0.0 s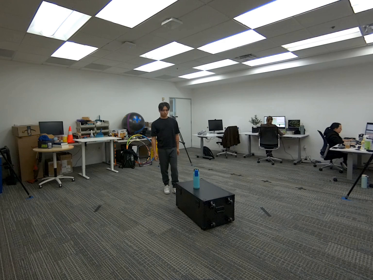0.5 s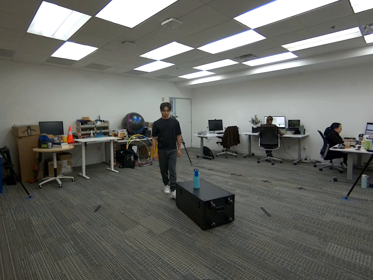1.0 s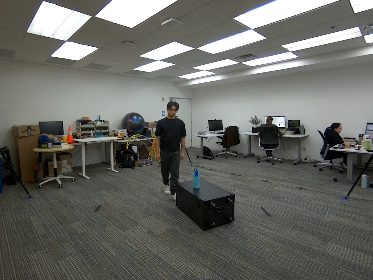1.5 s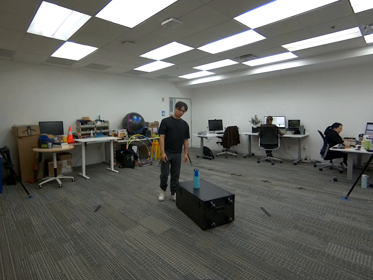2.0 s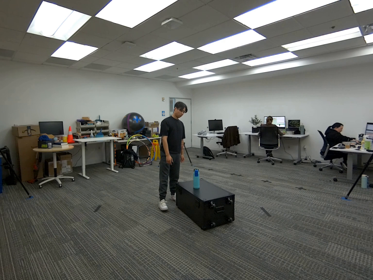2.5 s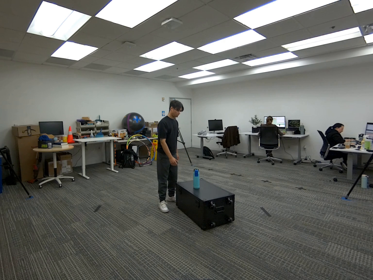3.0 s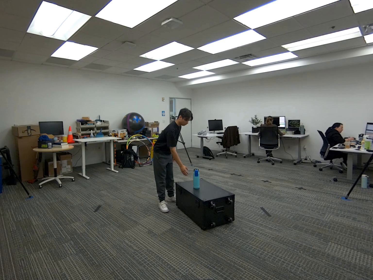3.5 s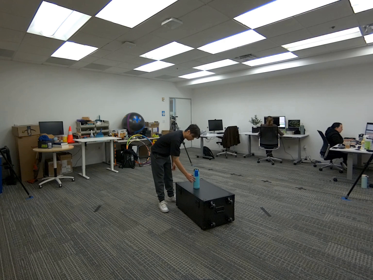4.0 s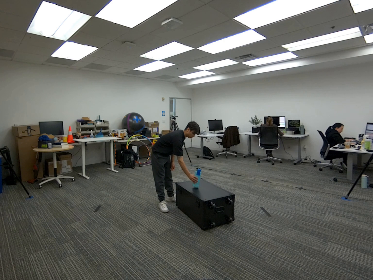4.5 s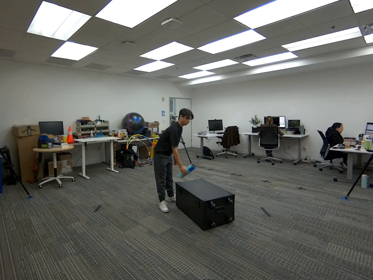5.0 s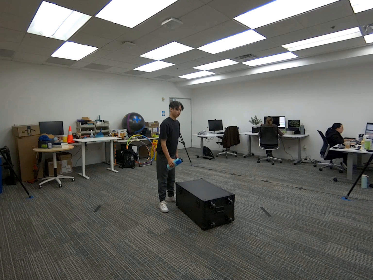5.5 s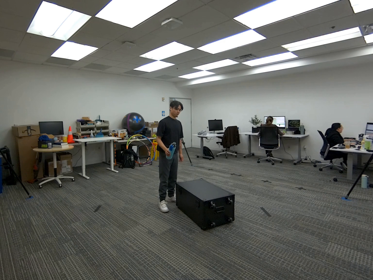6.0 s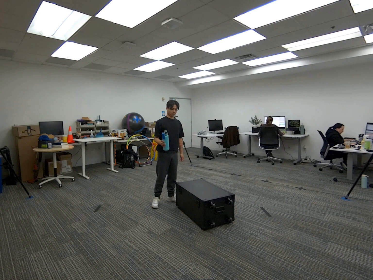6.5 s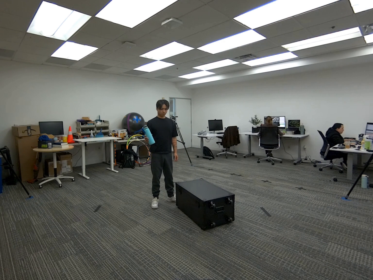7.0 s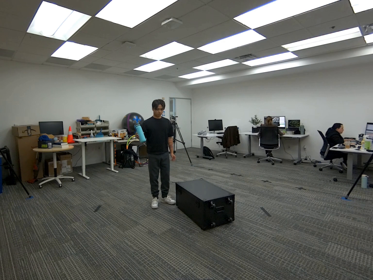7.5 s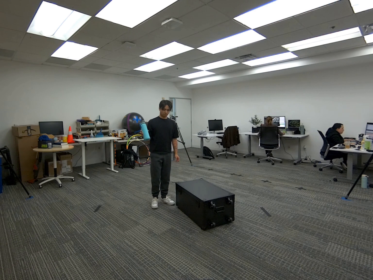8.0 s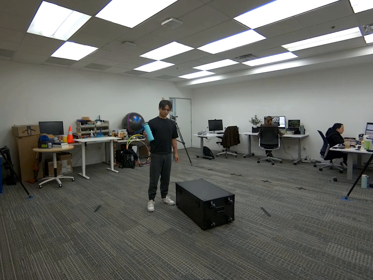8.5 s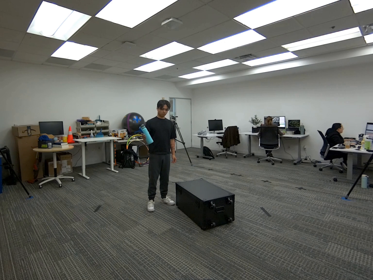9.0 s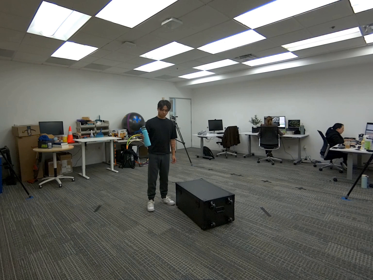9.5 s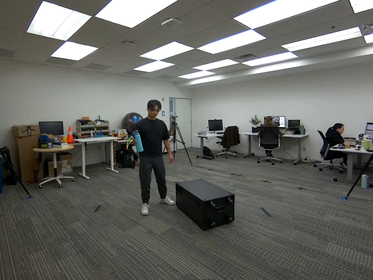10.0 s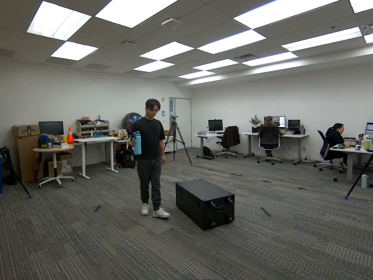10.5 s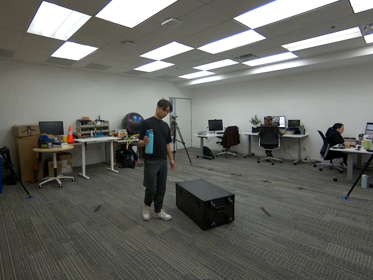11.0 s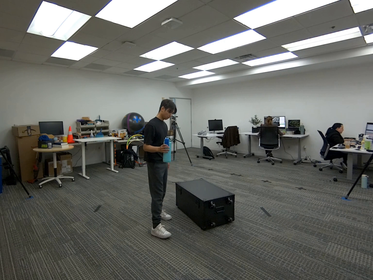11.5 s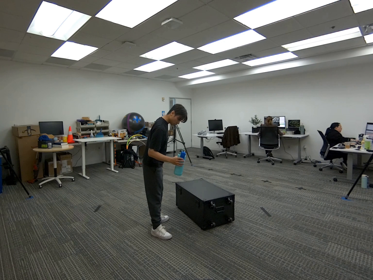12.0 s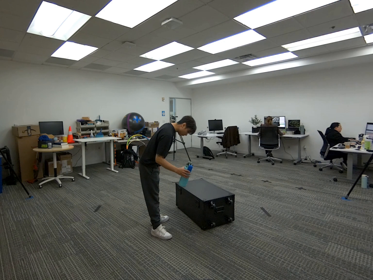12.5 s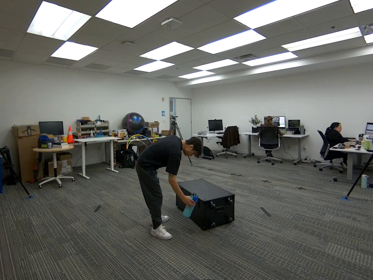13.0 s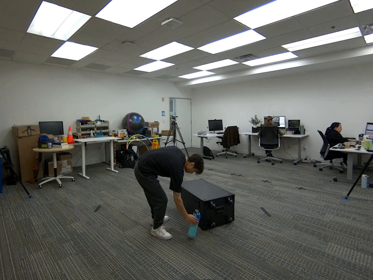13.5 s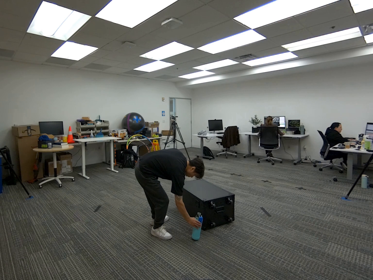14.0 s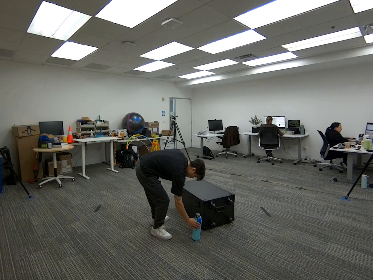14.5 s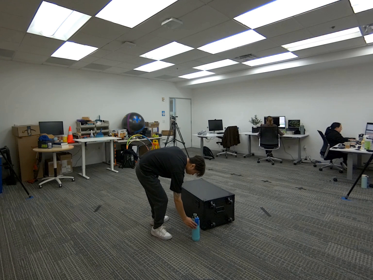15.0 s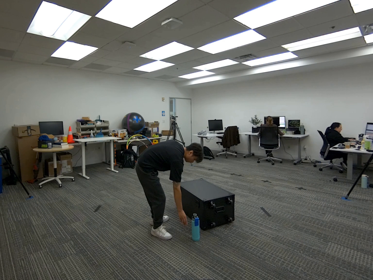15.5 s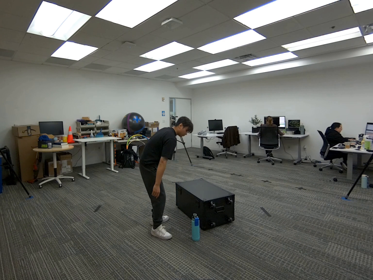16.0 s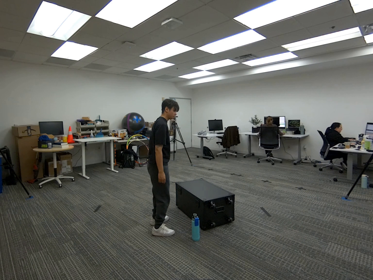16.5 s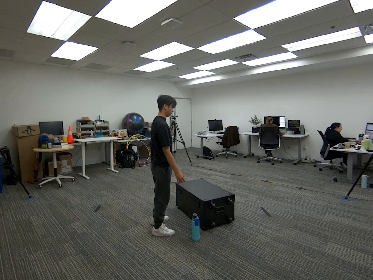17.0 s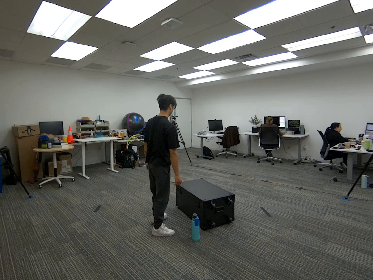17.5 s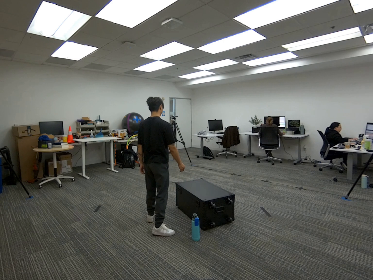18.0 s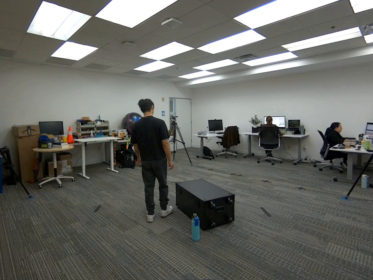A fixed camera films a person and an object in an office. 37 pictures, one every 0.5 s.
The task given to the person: Walk to the cyan water bottle on the G1 box. Pick up the bottle with your right hand, and place it on the ground.
